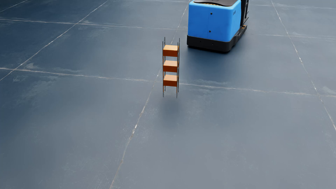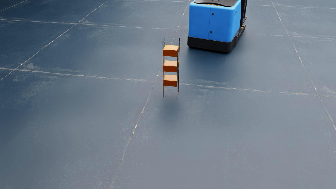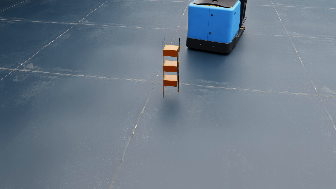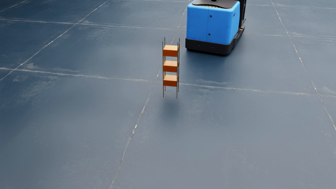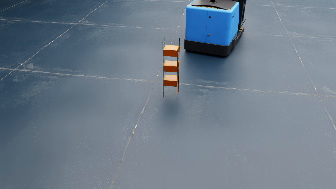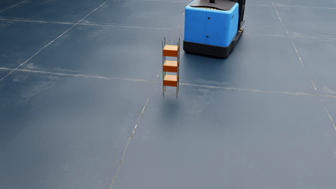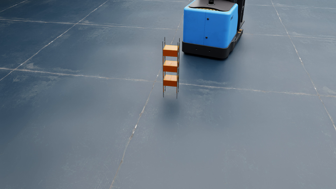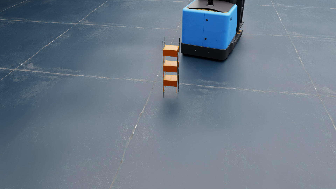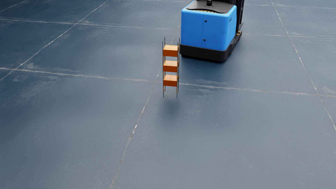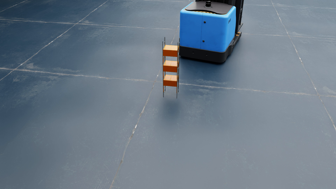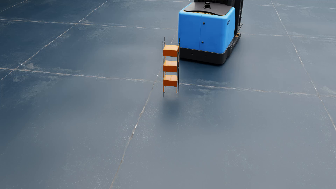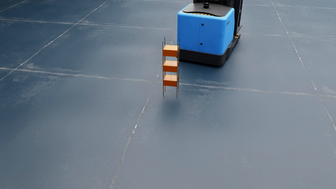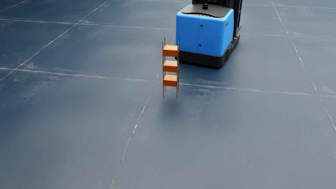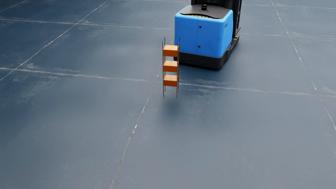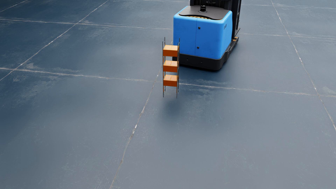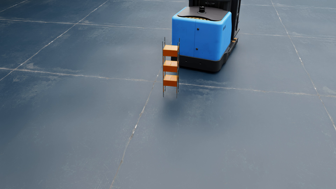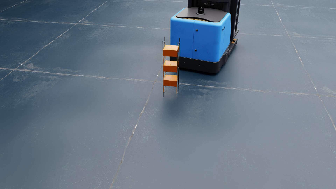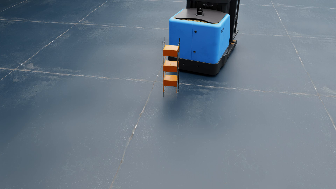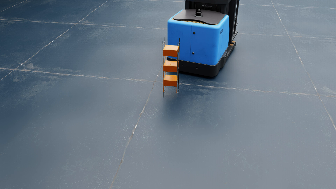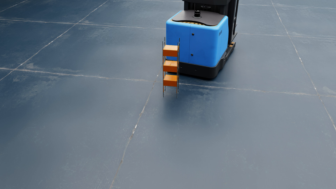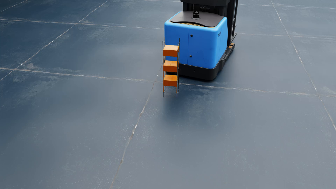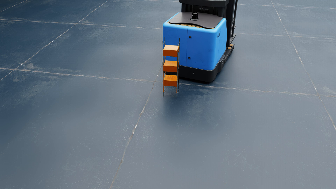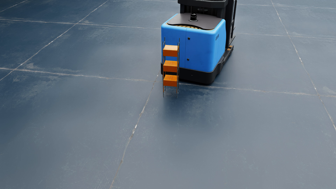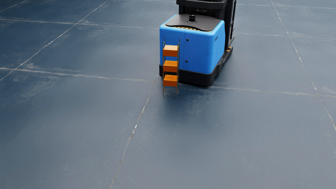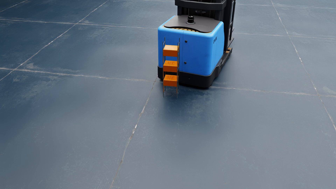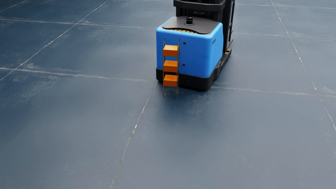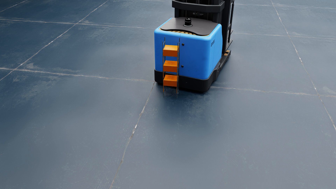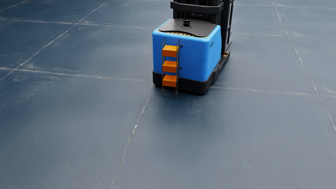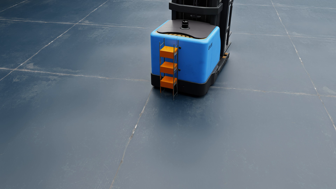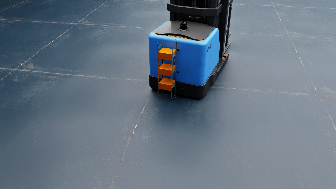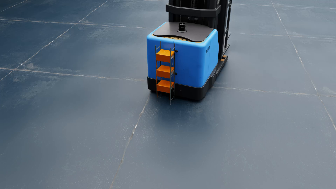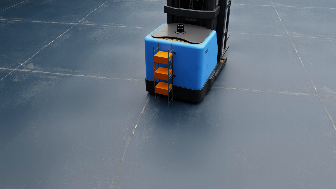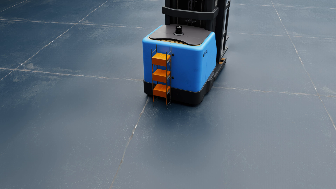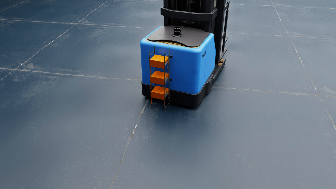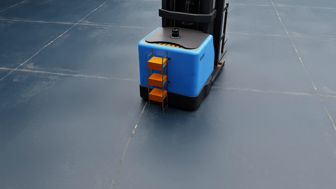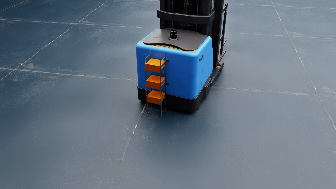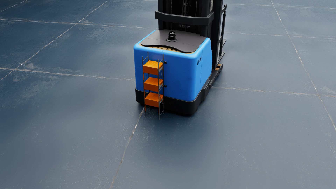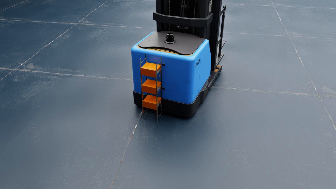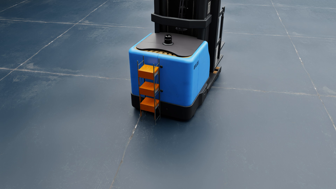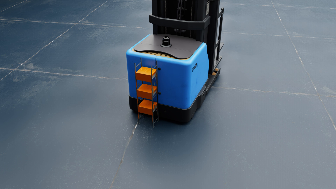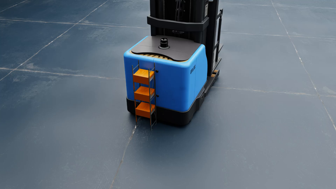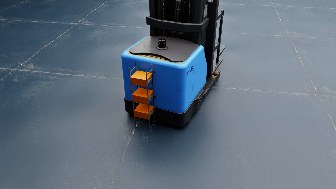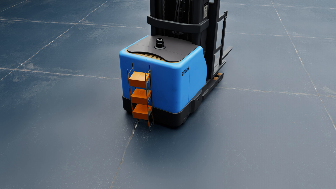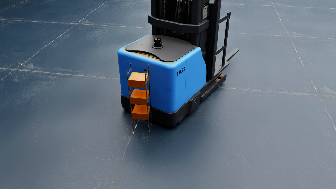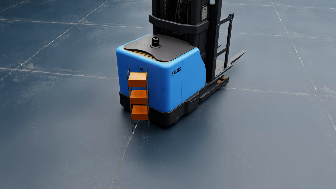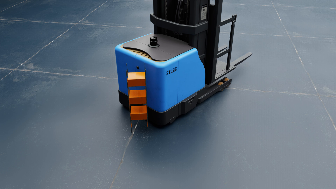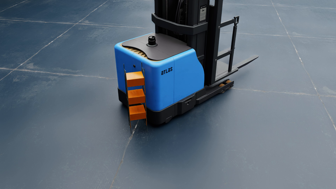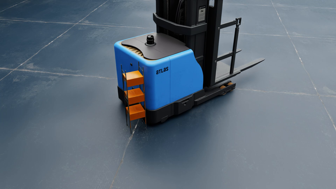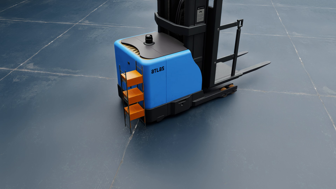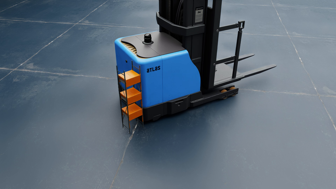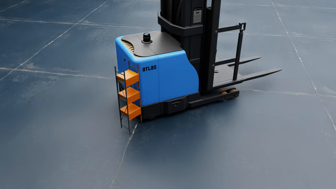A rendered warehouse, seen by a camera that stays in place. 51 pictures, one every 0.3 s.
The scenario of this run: A forklift runs into an object in its way.
